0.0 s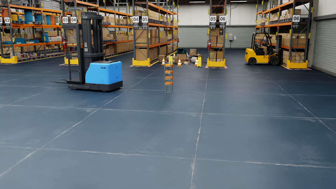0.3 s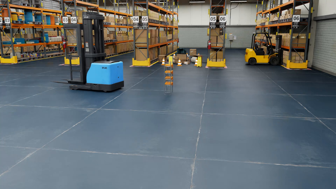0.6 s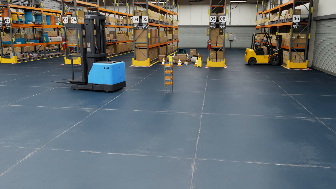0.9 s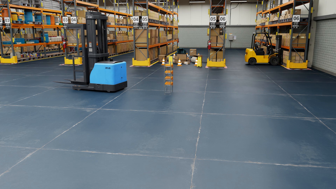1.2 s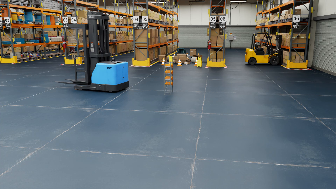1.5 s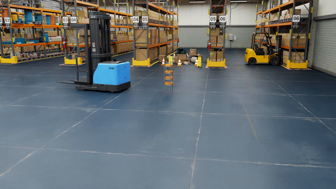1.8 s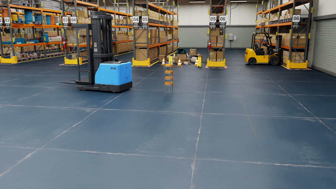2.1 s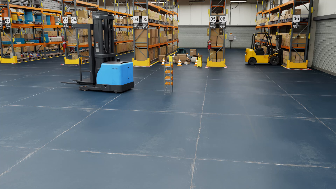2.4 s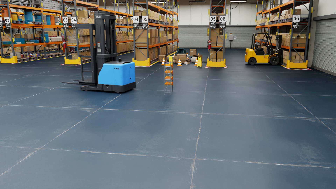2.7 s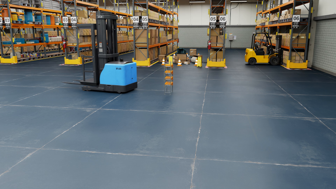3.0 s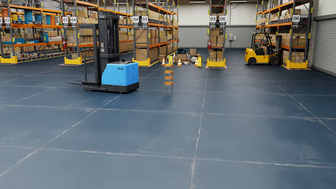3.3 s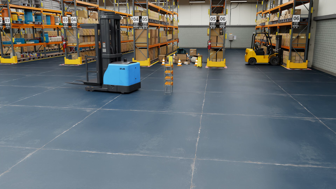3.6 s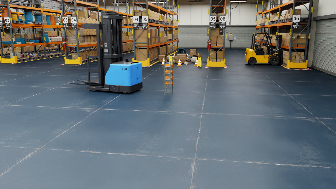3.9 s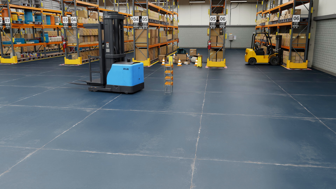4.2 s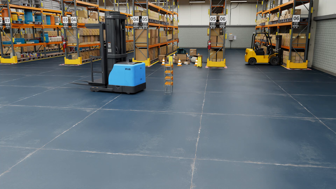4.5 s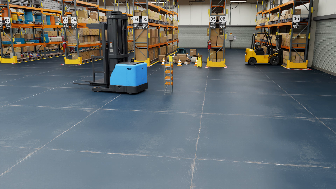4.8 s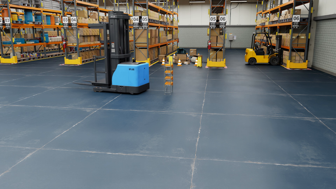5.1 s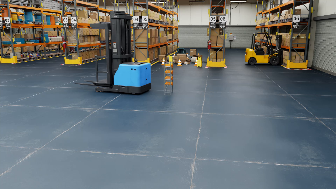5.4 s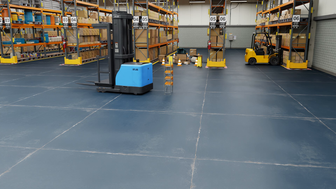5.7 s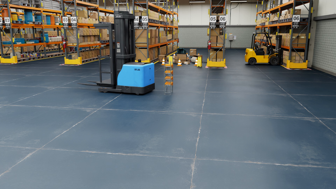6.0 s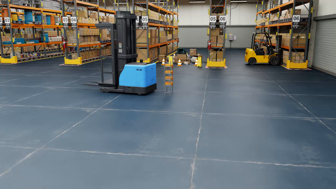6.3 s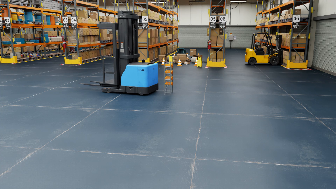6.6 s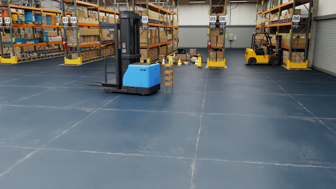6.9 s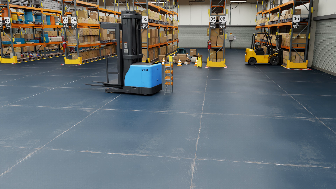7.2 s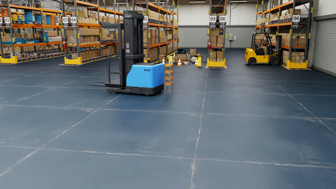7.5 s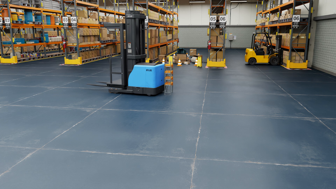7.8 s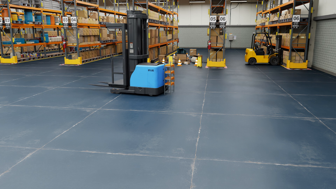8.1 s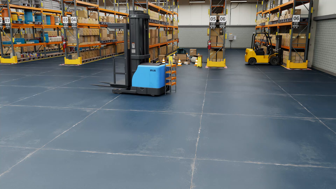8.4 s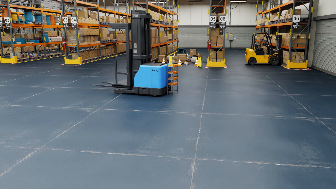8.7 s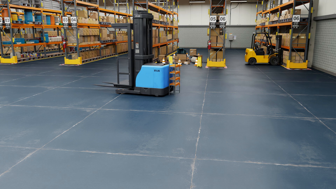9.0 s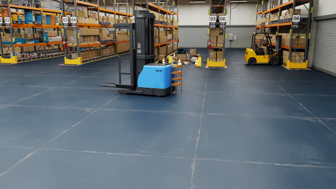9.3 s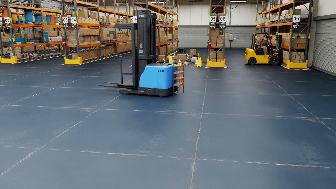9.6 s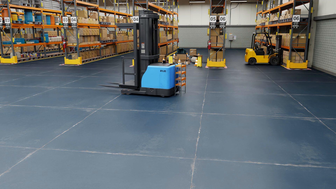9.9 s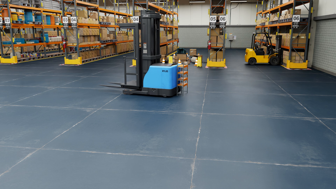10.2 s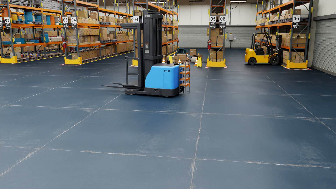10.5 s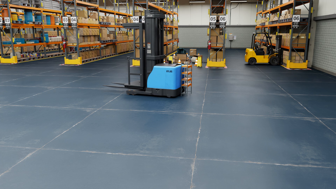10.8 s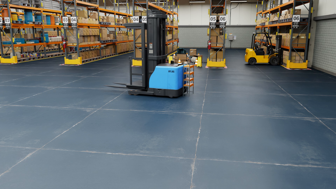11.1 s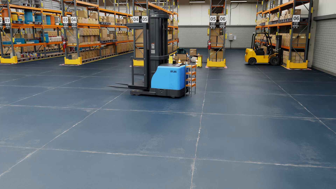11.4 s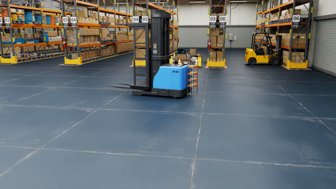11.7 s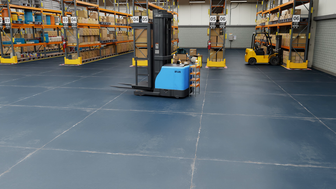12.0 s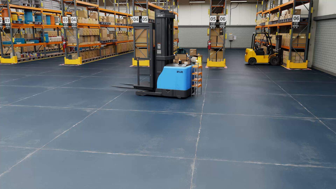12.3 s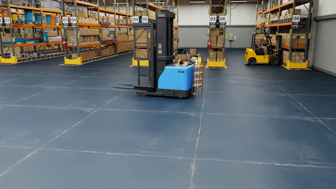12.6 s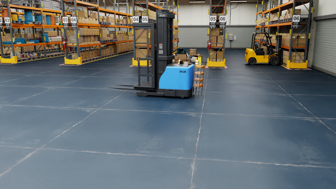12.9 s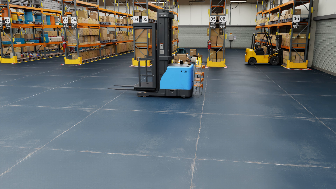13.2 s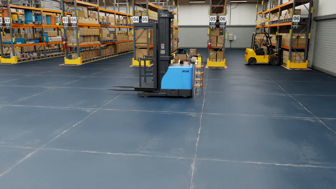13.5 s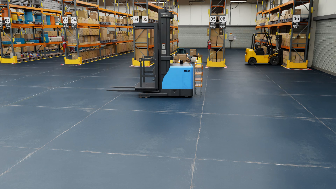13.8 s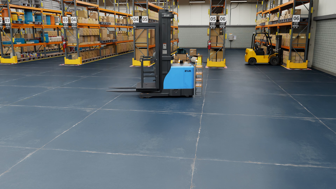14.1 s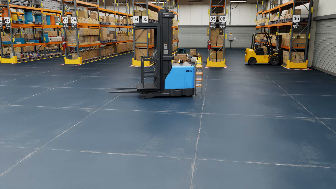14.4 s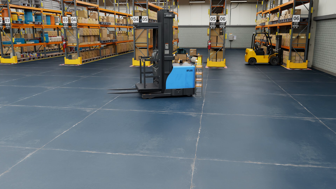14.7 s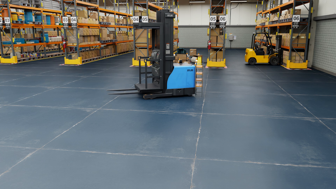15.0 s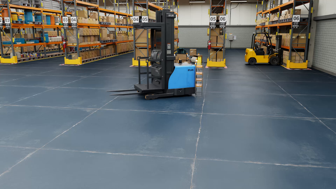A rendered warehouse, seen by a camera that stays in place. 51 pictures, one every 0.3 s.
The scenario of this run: A forklift runs into an object in its way.
